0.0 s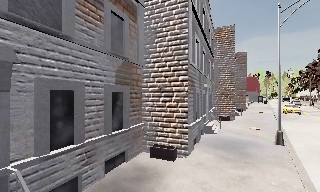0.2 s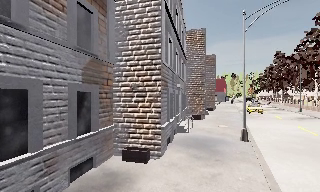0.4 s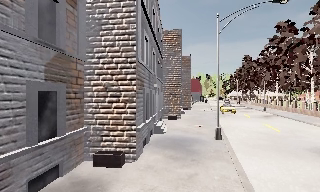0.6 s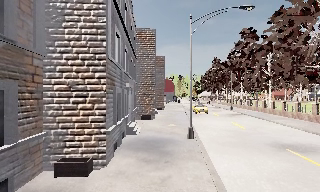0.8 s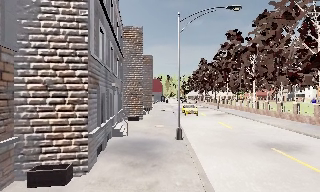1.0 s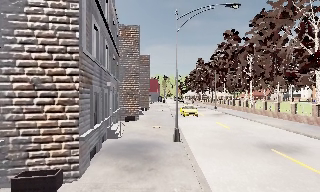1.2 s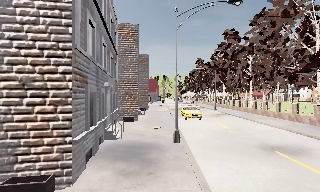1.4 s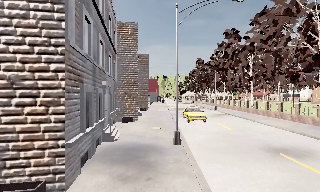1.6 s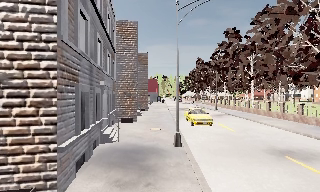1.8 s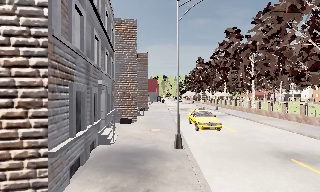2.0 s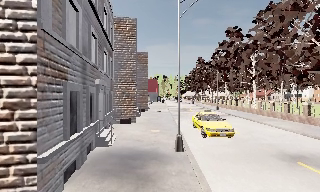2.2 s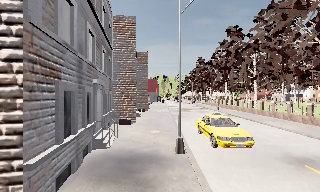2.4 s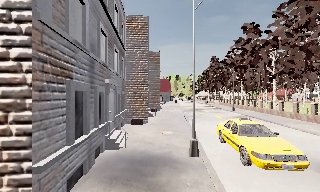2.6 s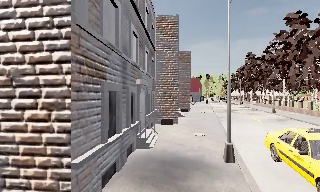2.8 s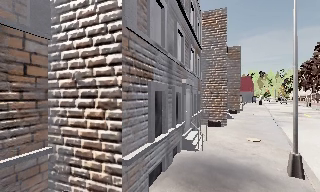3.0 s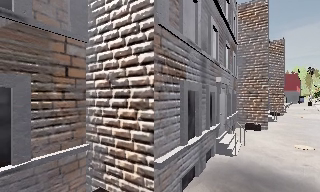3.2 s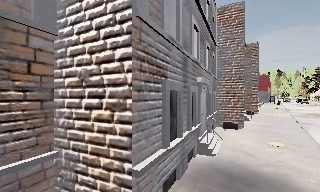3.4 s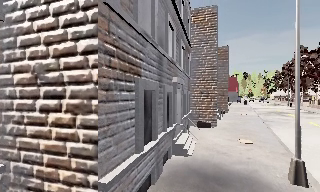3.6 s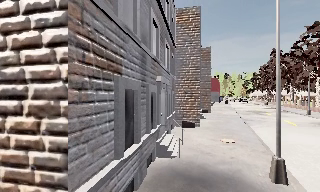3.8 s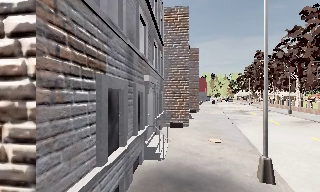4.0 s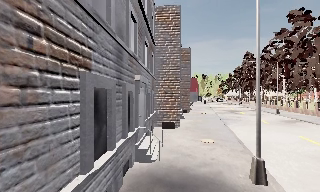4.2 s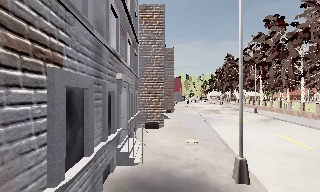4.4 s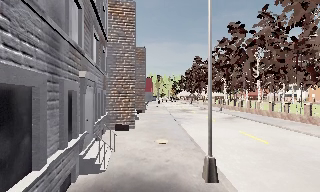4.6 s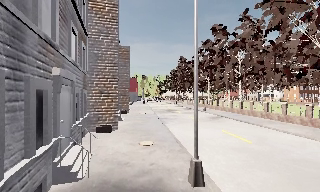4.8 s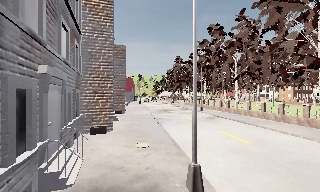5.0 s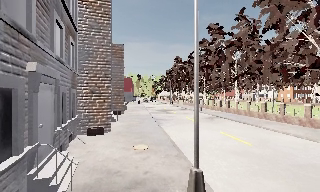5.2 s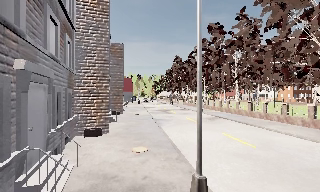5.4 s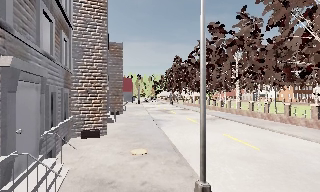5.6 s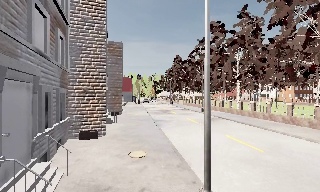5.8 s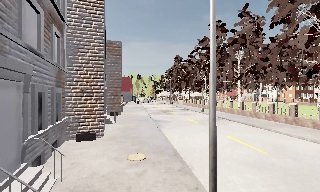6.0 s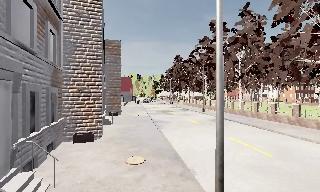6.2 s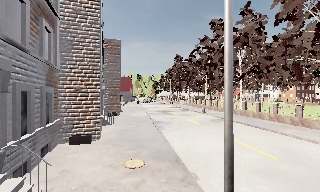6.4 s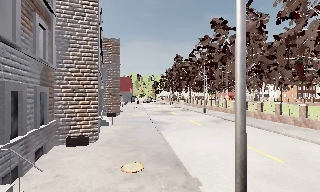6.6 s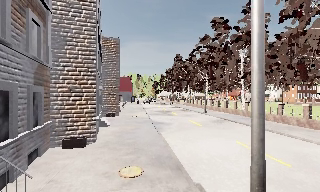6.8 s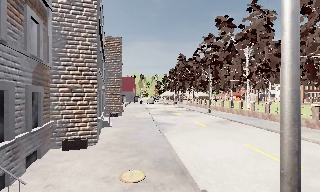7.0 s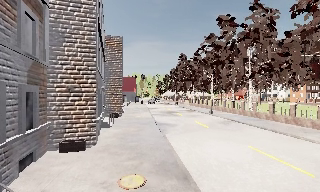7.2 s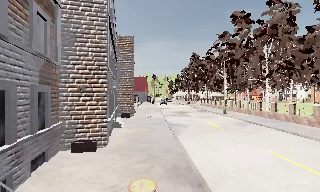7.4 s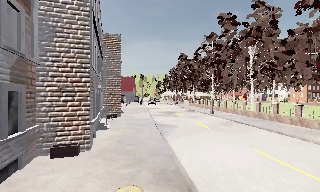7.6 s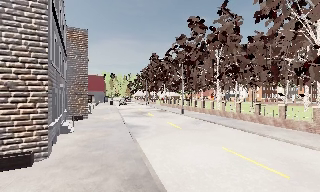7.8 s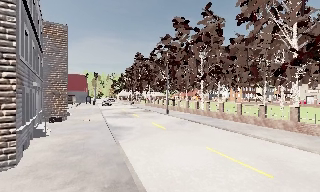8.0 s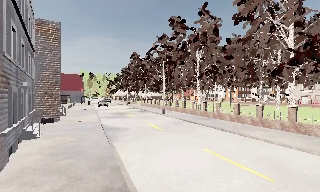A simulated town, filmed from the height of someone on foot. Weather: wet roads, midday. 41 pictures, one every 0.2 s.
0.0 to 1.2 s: The scene slides to the left, as the camera pans about 30 degrees to its right. It travels forward, about 1.5 m.
1.2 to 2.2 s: The camera travels forward, about 1.5 m, so what stands in front looms larger.
2.2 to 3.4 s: The camera swings to its left by about 25 degrees, and the scene slides to the right. It travels forward, about 1.5 m, so what stands in front looms larger.
3.4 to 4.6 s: The camera swings to its right by about 35 degrees, and the scene slides to the left. It travels forward, about 1.5 m.
4.6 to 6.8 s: The camera travels forward, about 3.5 m, so what stands in front looms larger.
6.8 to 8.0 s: The camera pans to its right, which is clockwise from overhead, by about 15 degrees. It travels forward, about 2 m, so what stands in front looms larger.
The film runs forward here.
